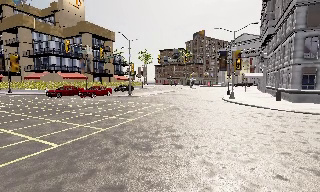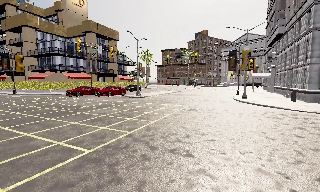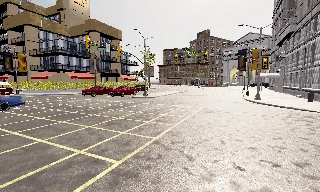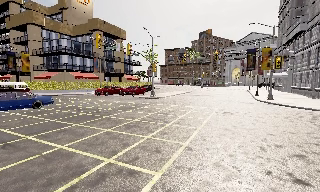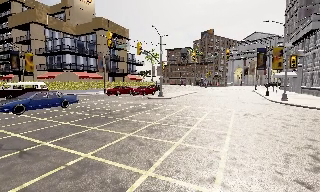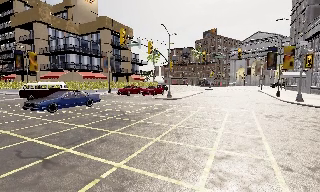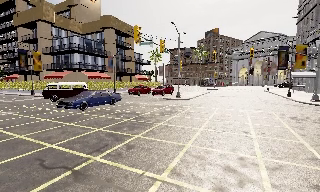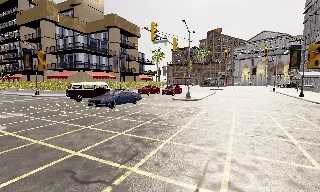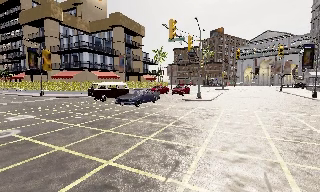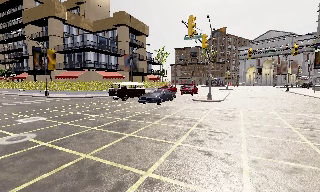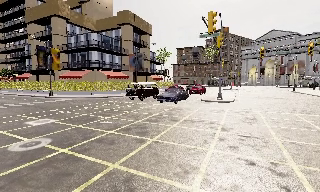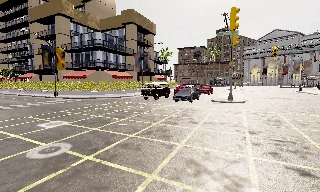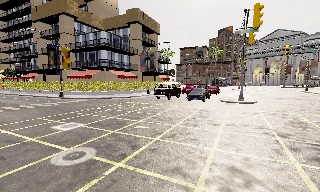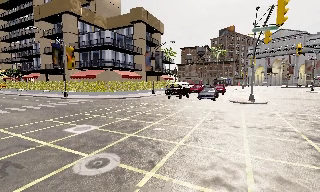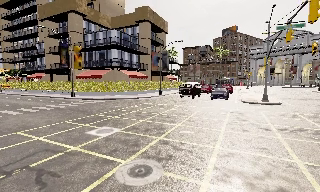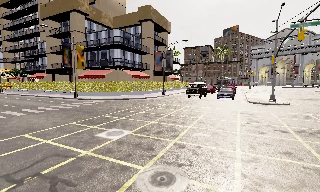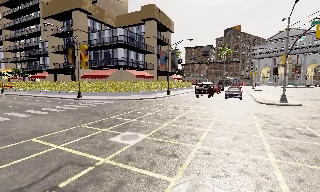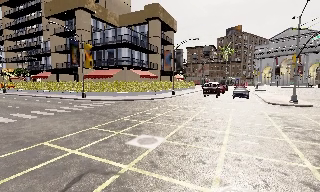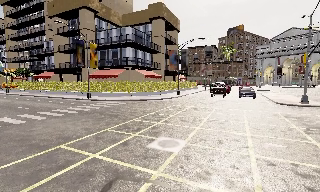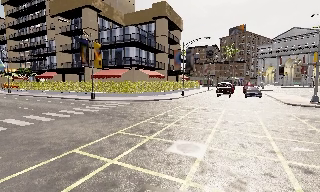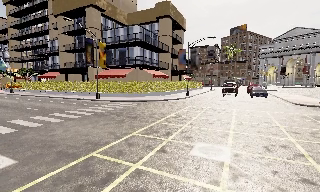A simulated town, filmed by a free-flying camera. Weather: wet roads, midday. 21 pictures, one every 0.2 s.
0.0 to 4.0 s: The camera travels to its left and forward, about 20 m, so close, fixed things drift to the right.
The film runs backward here.
